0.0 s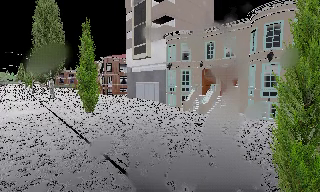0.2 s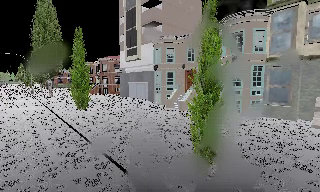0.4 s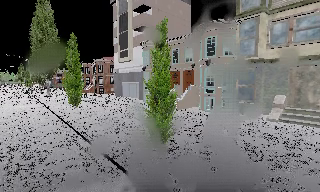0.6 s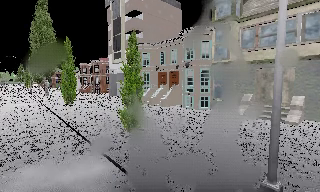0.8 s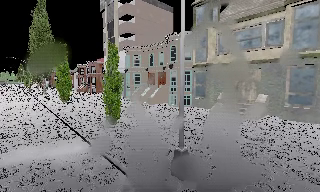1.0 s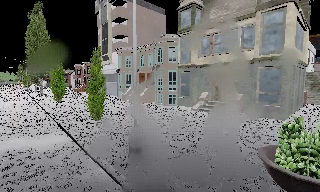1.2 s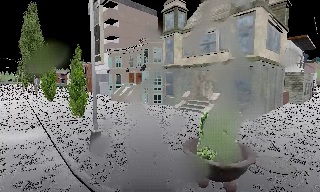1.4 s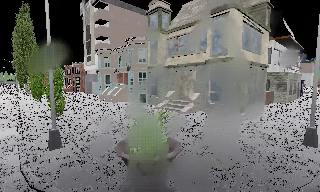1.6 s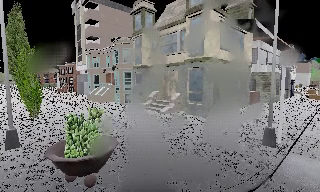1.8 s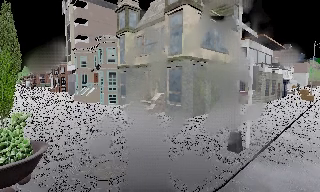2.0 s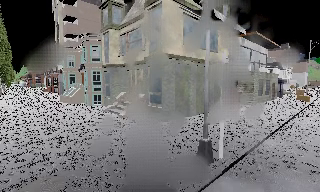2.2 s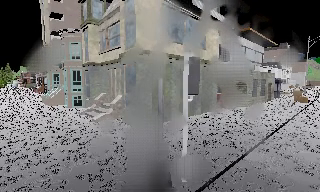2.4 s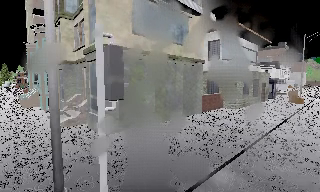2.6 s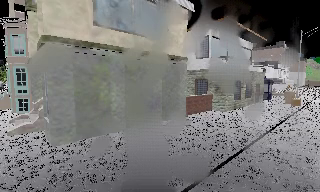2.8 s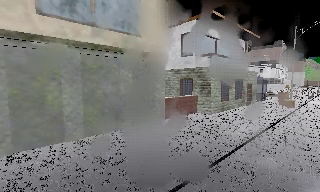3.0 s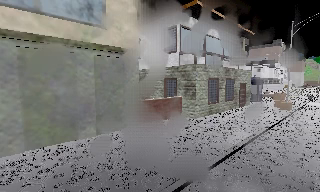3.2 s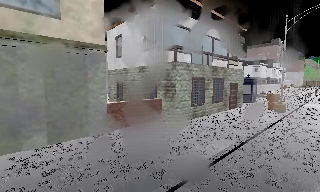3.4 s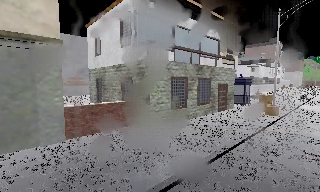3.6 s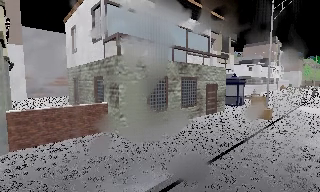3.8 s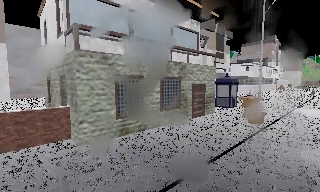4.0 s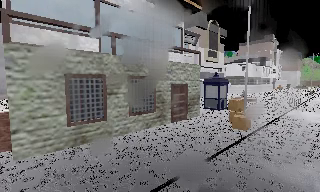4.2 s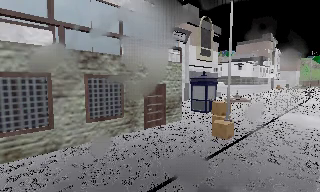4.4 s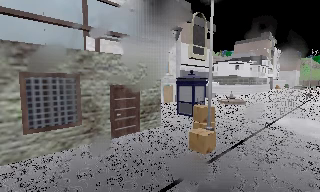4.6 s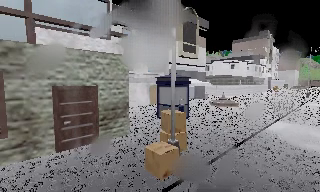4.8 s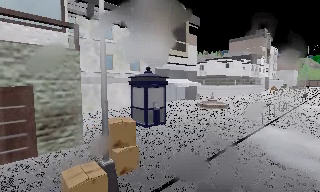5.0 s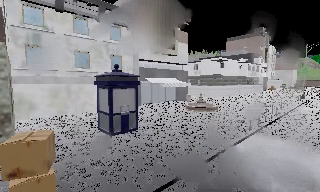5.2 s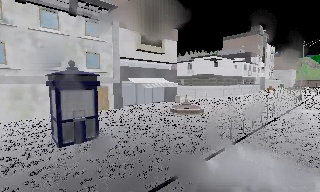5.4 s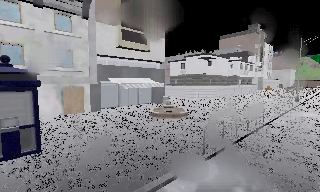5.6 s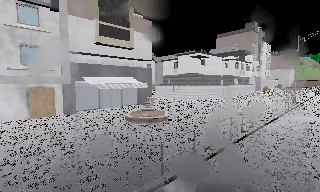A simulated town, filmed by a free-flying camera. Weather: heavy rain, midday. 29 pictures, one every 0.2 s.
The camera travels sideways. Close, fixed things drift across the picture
to the left.
0.0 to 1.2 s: The camera travels to its right and backward, about 11 m, so close, fixed things drift to the left.
1.2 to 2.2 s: The camera travels to its right, about 8 m, so close, fixed things drift to the left.
2.2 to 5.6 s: The camera travels to its right and forward, about 30 m, so close, fixed things drift to the left.
The film runs backward here.
